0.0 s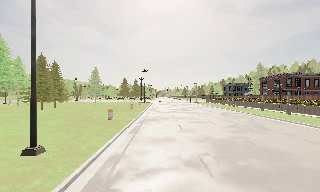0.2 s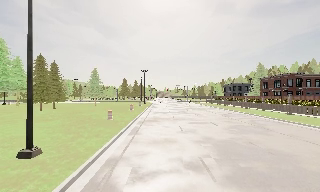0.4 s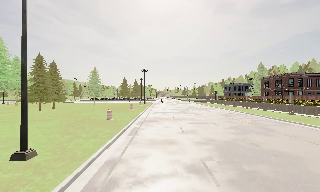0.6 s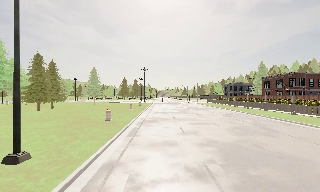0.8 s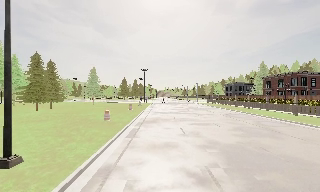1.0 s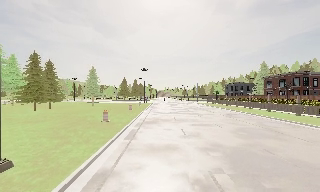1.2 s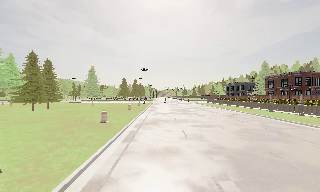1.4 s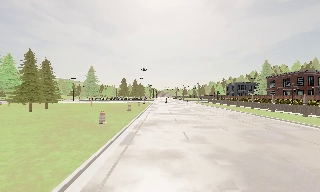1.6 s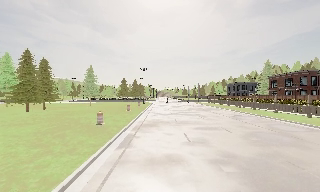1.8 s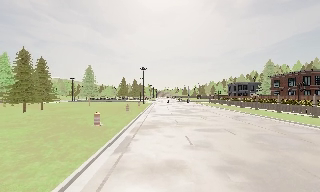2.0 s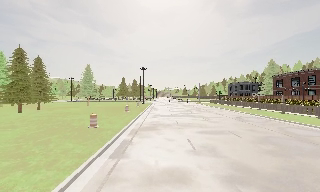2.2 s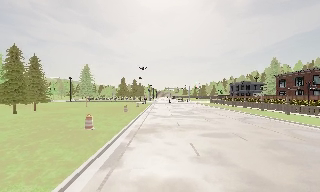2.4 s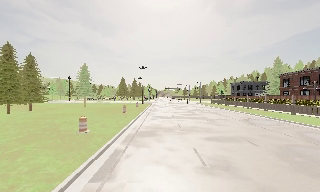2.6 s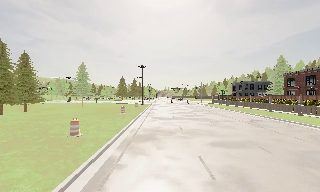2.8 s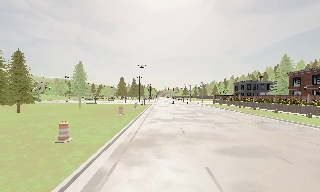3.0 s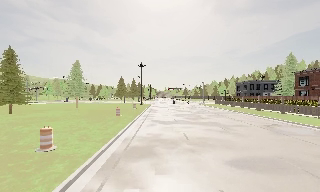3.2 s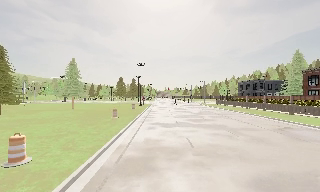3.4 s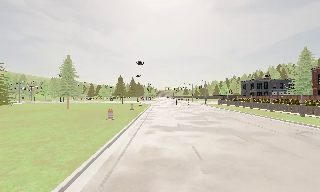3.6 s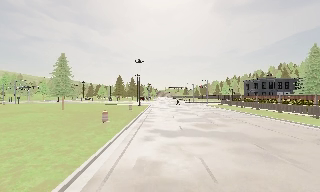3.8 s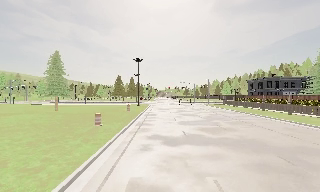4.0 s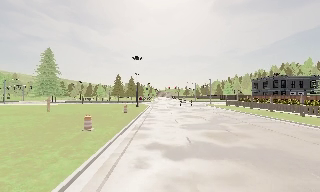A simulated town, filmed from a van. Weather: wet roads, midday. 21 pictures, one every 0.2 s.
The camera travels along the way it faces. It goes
forward.
0.0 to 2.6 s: The camera travels forward, about 7 m, so what stands in front looms larger. It gains speed.
2.6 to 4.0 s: The camera travels forward, about 11 m, so what stands in front looms larger.
The film runs forward here.
